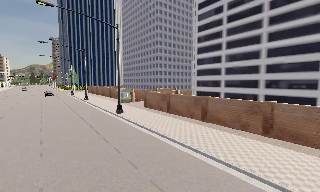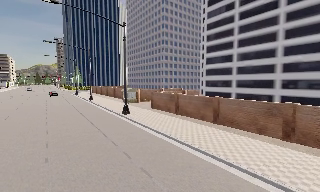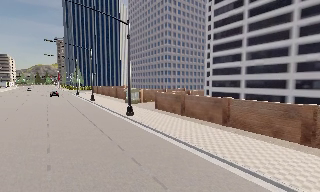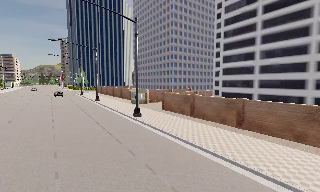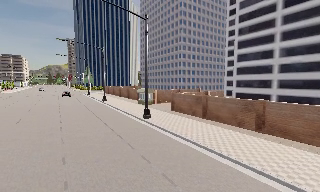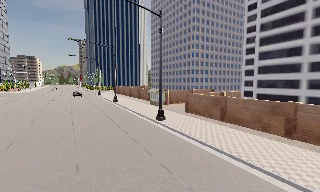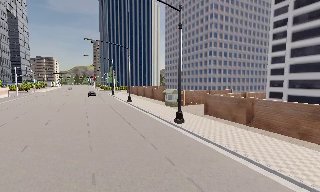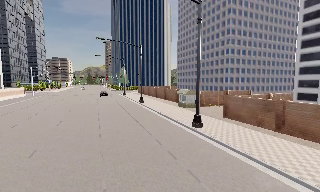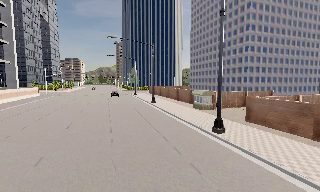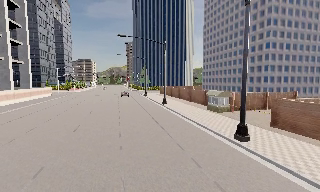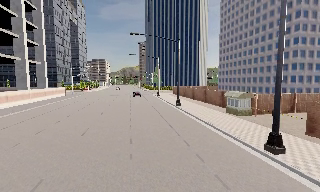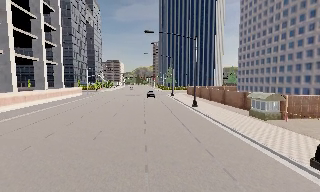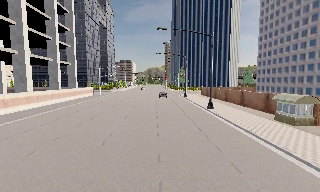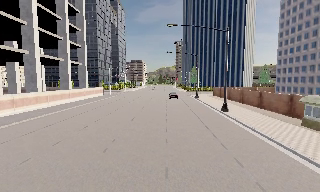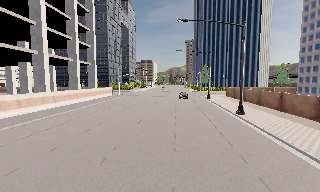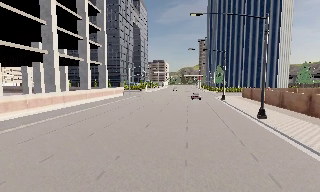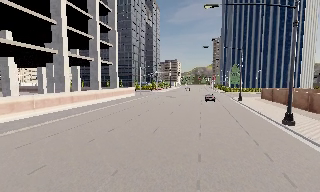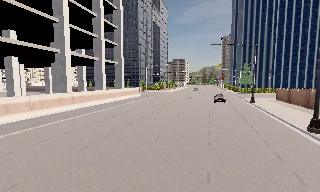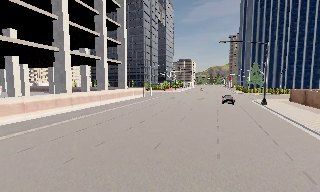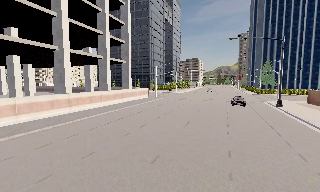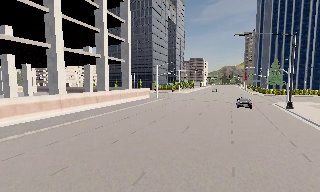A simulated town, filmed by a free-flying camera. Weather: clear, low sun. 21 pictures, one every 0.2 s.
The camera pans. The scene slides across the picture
to the right.
The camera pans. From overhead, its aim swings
counterclockwise.
0.0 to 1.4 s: The scene slides to the right, as the camera pans about 15 degrees to its left. It travels forward and to its left, about 7 m, so what stands in front looms larger.
1.4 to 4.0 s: The camera pans to its left, which is counterclockwise from overhead, by about 45 degrees. It travels forward, about 19 m.
The film runs forward here.
